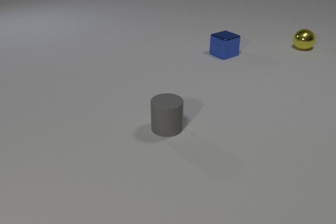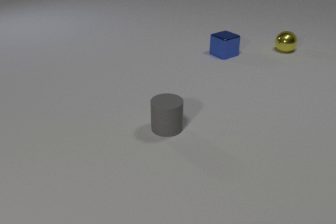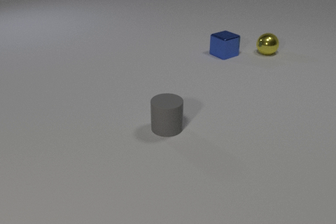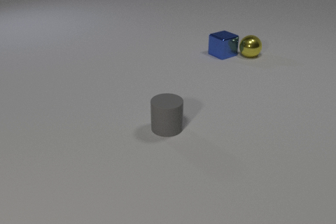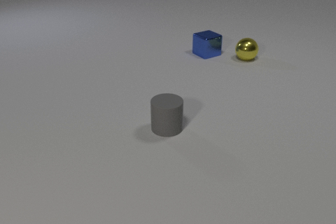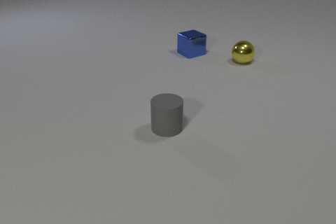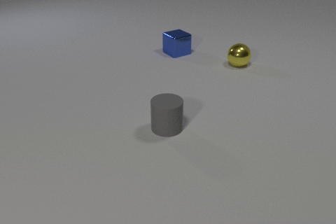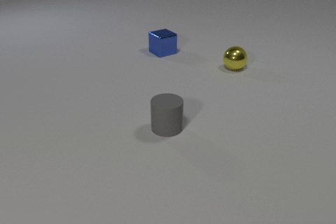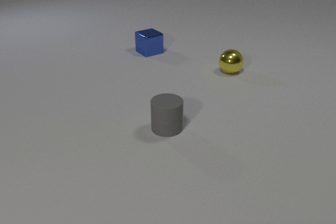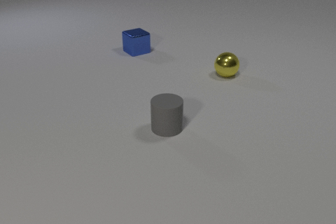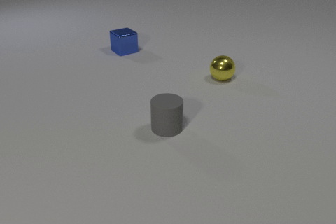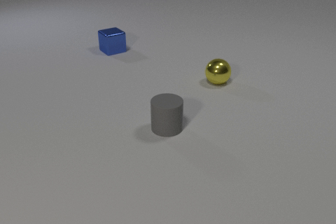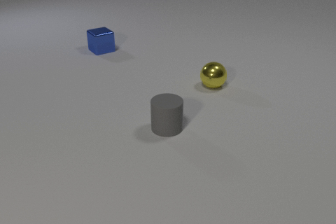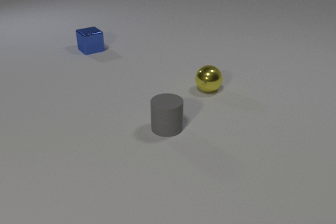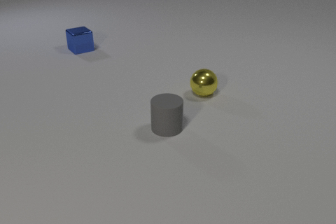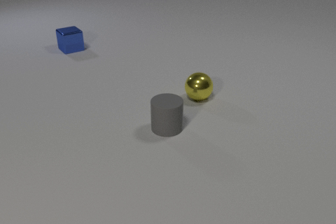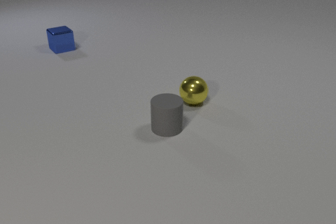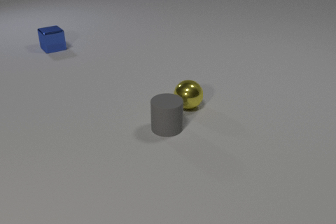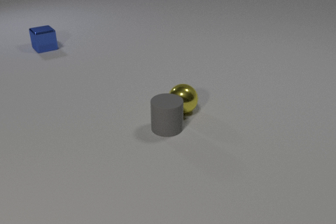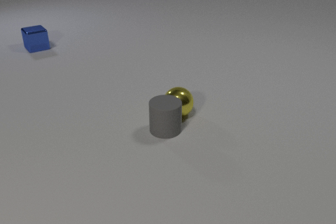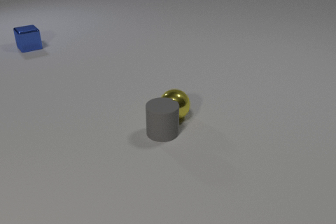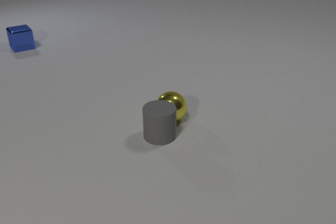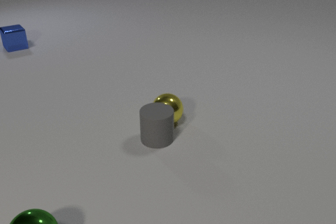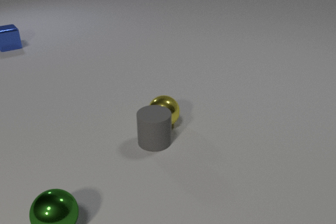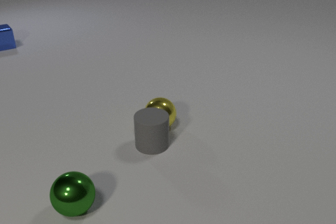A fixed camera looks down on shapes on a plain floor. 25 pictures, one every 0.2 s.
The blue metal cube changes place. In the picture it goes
to the left.
The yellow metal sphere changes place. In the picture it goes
toward the camera.
0.0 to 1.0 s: The yellow metal sphere rolls to the left and toward the camera. The blue metal cube slides to the left. The yellow metal sphere and the blue metal cube collide.
1.0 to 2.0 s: The yellow metal sphere rolls toward the camera and to the left. The blue metal cube slides to the left.
2.0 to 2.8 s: The yellow metal sphere rolls toward the camera and to the left. The blue metal cube slides to the left.
2.8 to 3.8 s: The yellow metal sphere rolls toward the camera and to the left. The blue metal cube slides to the left. The yellow metal sphere and the gray rubber cylinder collide.
3.8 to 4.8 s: The yellow metal sphere rolls toward the camera and to the left. The blue metal cube slides to the left and away from the camera. The gray rubber cylinder slides toward the camera and to the left. The green metal sphere comes in at the bottom edge, rolls away from the camera and to the right.
Are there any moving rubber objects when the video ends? yes.
What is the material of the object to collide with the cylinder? metal.
What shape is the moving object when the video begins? sphere.
